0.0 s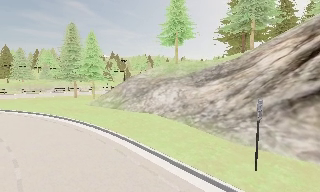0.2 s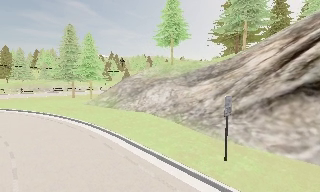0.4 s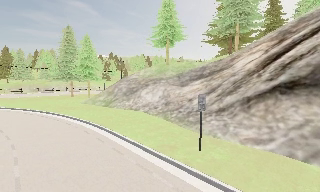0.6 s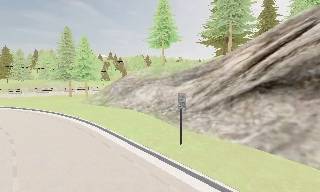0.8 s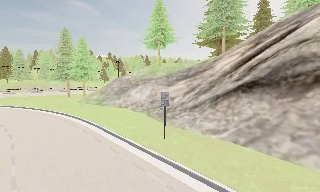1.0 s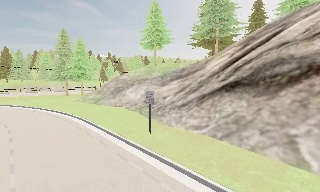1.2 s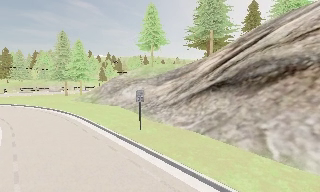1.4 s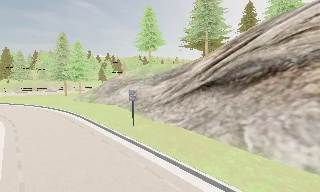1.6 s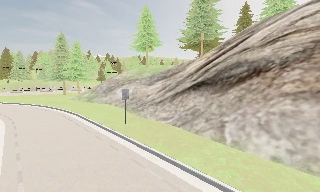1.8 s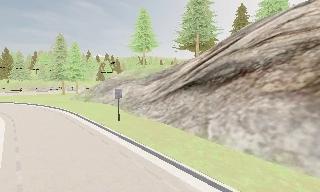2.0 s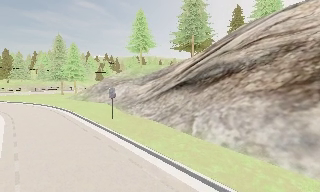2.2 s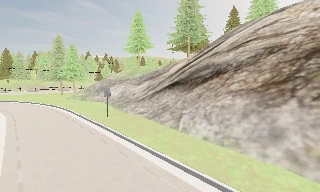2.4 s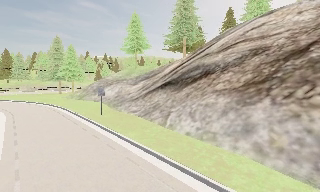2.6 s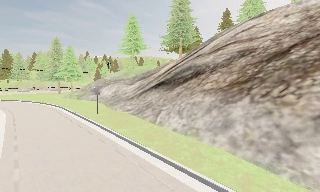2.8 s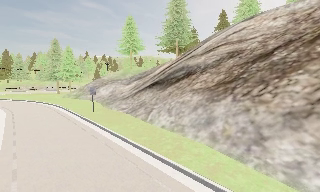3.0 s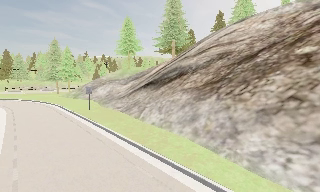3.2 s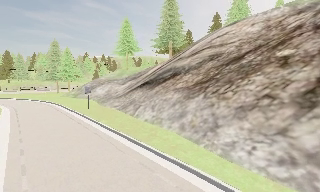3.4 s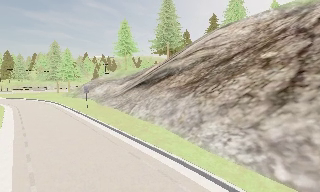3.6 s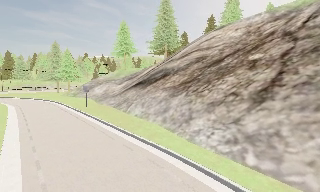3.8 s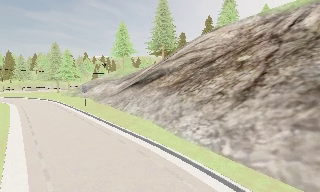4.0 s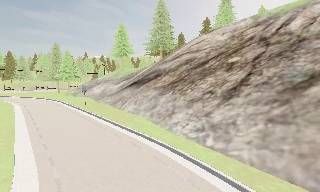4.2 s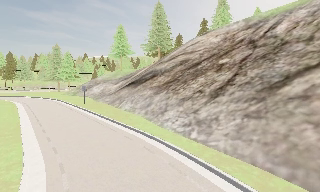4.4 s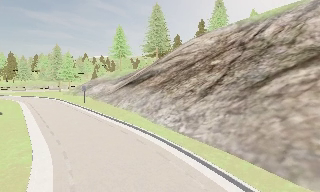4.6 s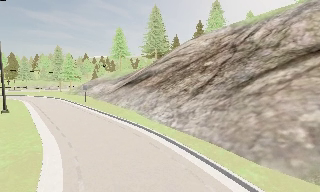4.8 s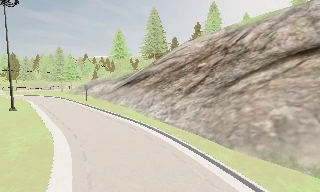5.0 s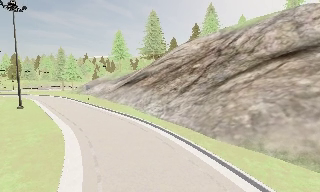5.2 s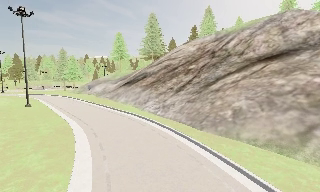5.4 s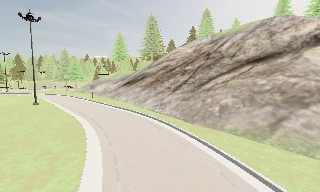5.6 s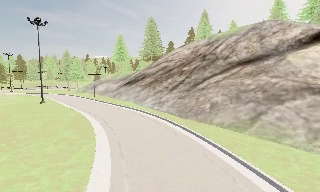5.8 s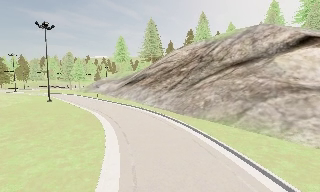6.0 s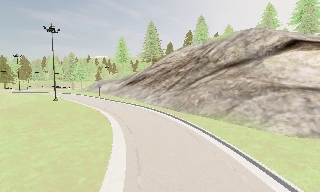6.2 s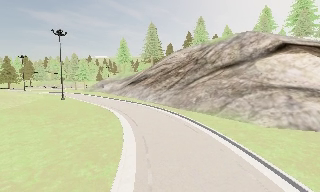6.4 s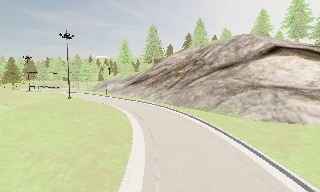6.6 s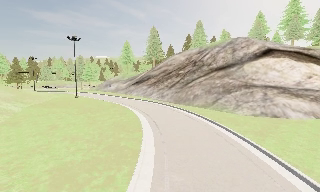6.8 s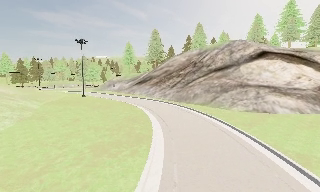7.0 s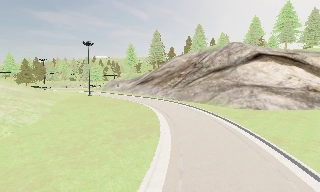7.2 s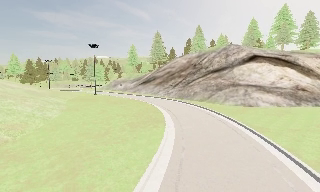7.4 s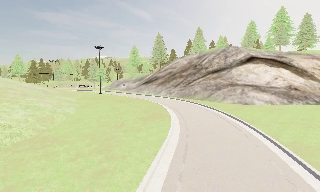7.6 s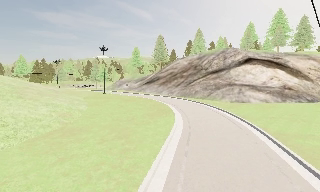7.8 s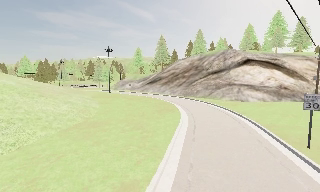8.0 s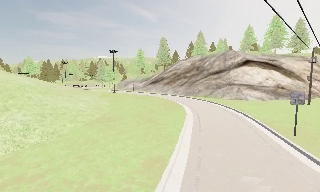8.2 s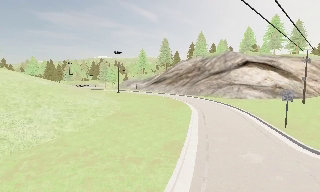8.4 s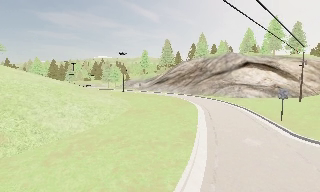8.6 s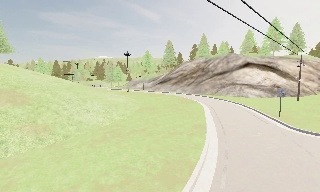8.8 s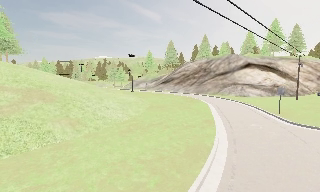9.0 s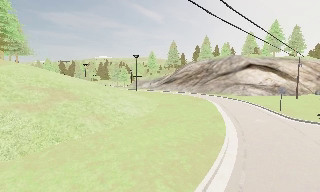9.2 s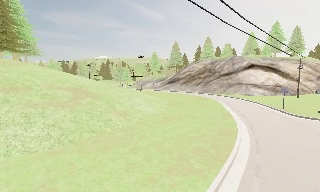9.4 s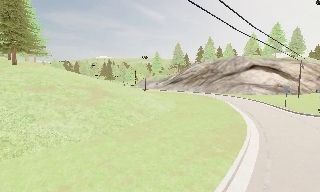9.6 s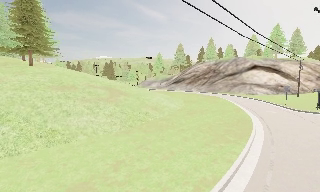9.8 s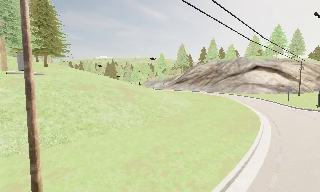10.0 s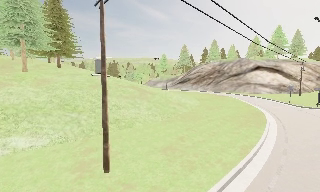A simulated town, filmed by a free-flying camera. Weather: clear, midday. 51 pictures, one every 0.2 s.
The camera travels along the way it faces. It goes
backward.
0.0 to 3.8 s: The camera travels backward and to its right, about 20 m, so what stands in front gets smaller.
3.8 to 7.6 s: The camera travels backward, about 30 m, so what stands in front gets smaller. It gains speed.
7.6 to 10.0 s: The camera travels backward and to its left, about 25 m, so what stands in front gets smaller.
The film runs backward here.
